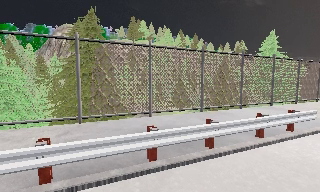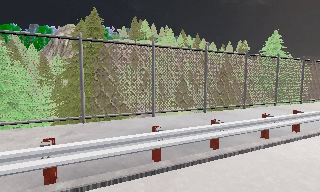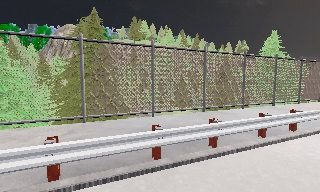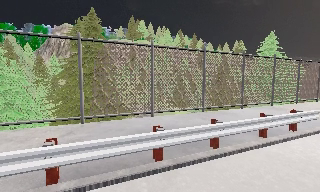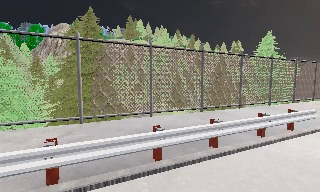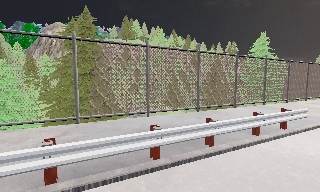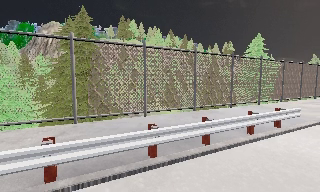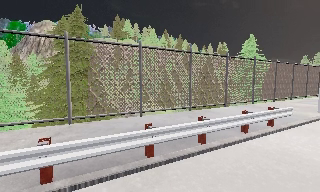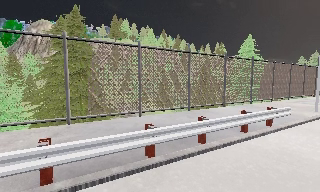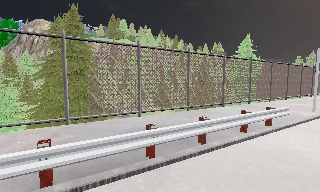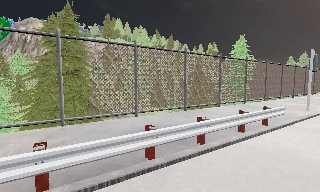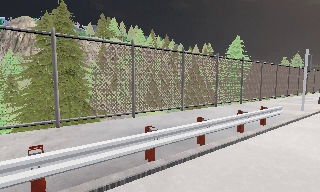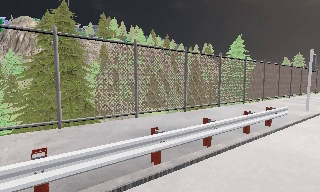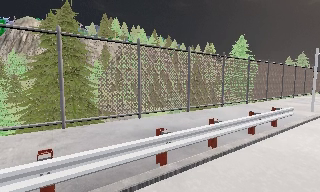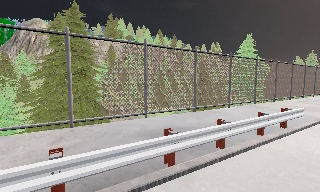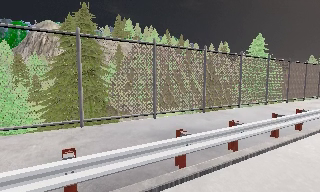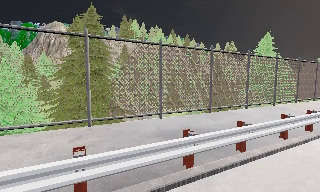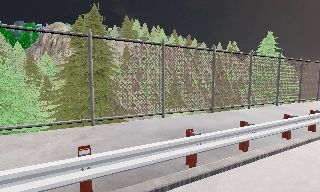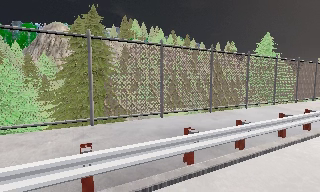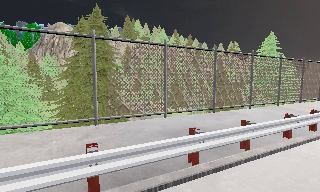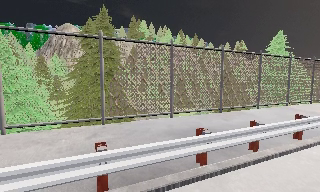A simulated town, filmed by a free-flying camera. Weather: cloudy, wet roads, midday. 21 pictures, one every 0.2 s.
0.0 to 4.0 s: The camera travels to its left, about 1 m, so close, fixed things drift to the right.
The film runs forward here.
